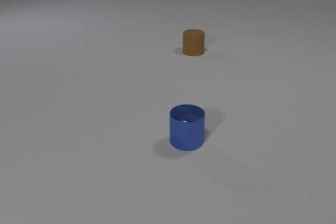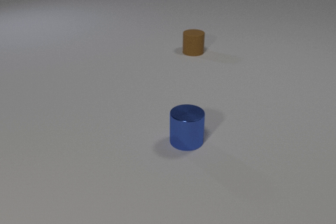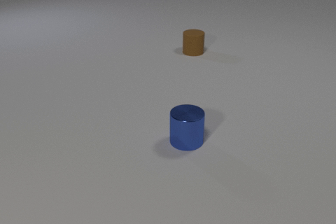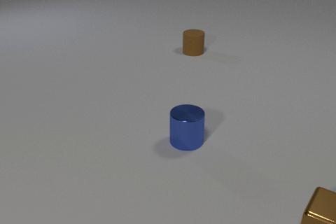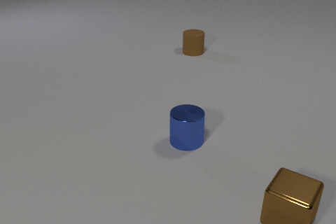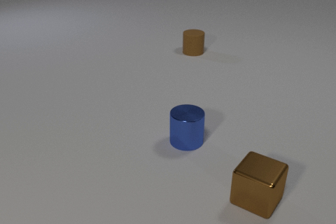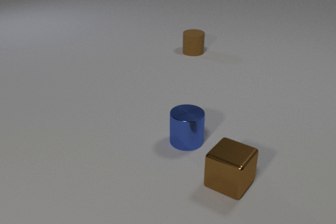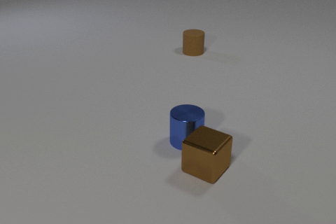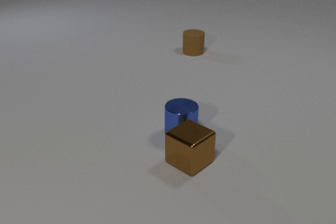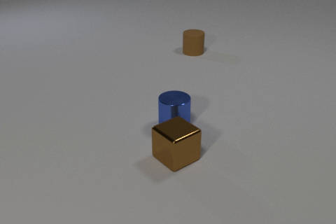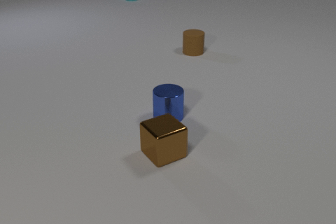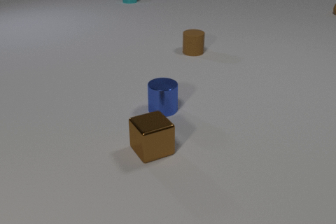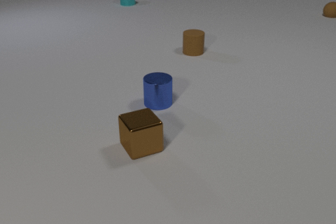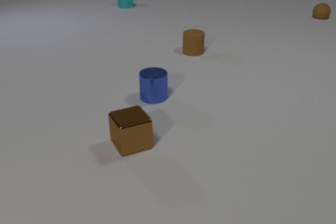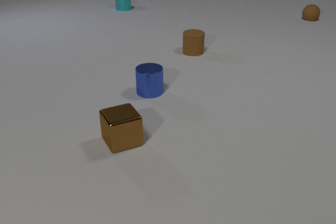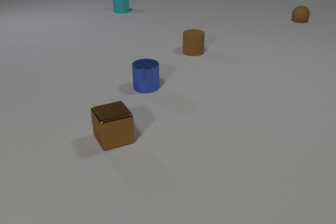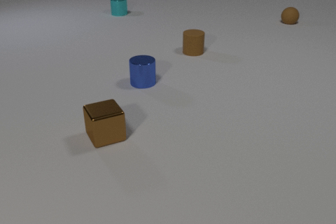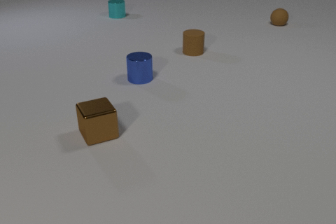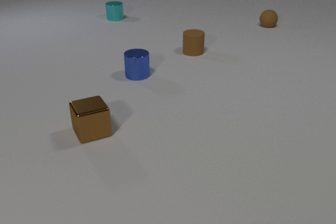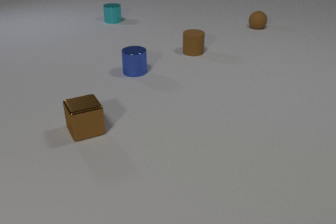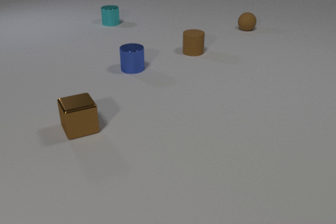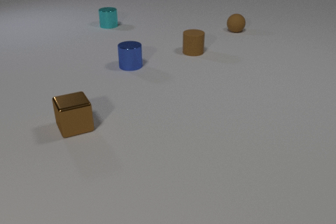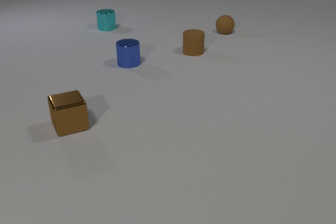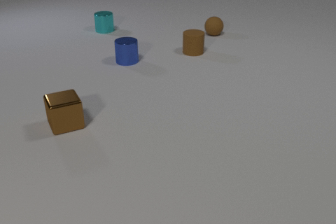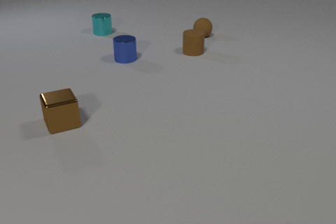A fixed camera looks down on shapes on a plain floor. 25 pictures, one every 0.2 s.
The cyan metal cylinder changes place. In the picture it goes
toward the camera.
The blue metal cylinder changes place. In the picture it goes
away from the camera.
0.0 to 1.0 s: The brown metal cube comes in at the bottom edge, slides to the left and away from the camera.
1.0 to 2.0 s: The brown metal cube slides to the left and away from the camera, spins so that its near face slides to the left, clockwise seen from above. The blue metal cylinder slides away from the camera and to the left. The cyan metal cylinder comes in at the top edge, slides toward the camera. The brown metal cube and the blue metal cylinder collide.
2.0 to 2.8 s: The brown metal cube slides to the left and away from the camera. The blue metal cylinder slides away from the camera. The brown rubber sphere comes in at the right edge, rolls toward the camera and to the left. The cyan metal cylinder slides toward the camera.
2.8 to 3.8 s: The brown metal cube slides to the left and away from the camera. The blue metal cylinder slides away from the camera. The brown rubber sphere rolls to the left and toward the camera. The cyan metal cylinder slides toward the camera.
3.8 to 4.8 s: The brown metal cube slides to the left and away from the camera. The blue metal cylinder slides away from the camera. The brown rubber sphere rolls to the left and toward the camera. The cyan metal cylinder slides toward the camera.
What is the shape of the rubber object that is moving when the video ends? sphere.
How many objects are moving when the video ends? 4.
How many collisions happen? 1.
